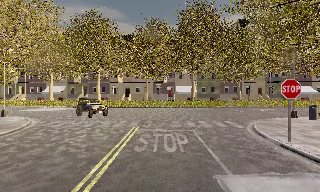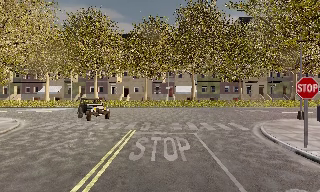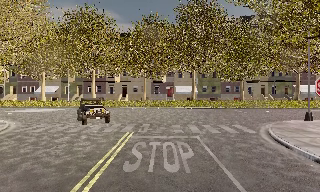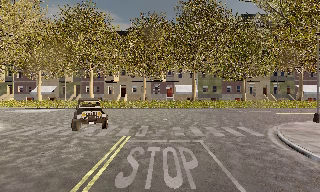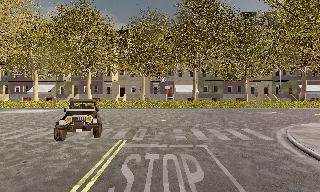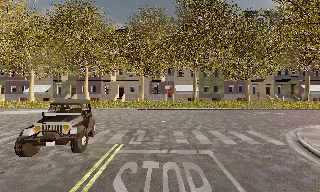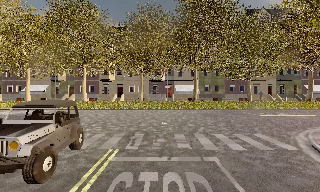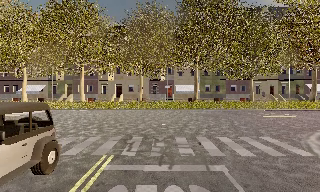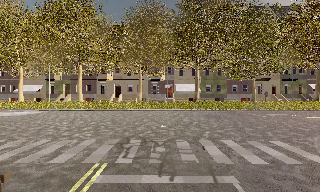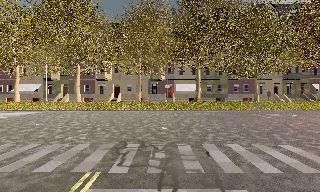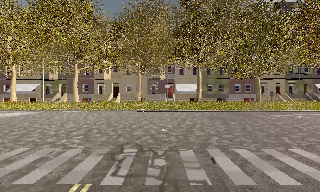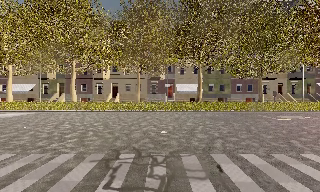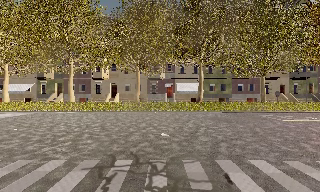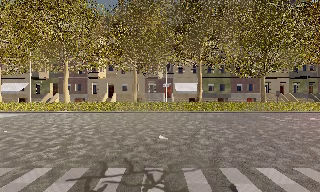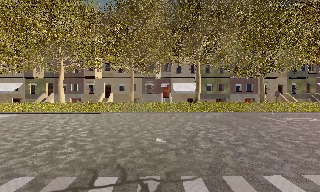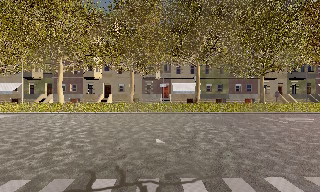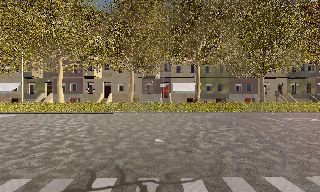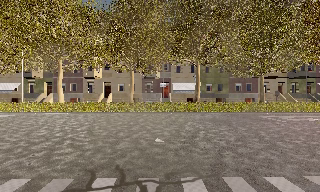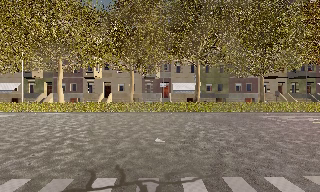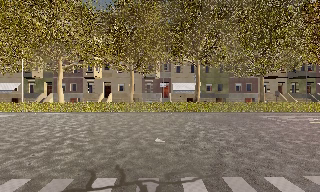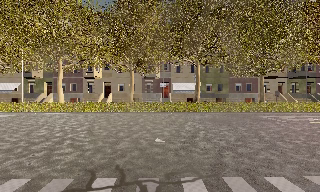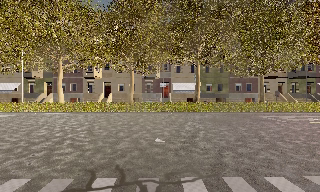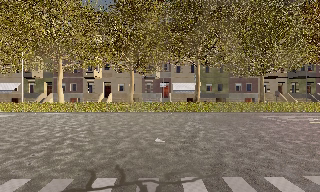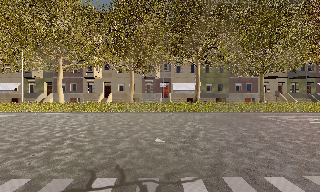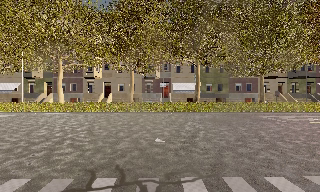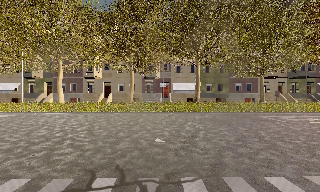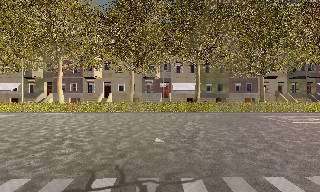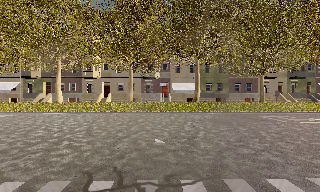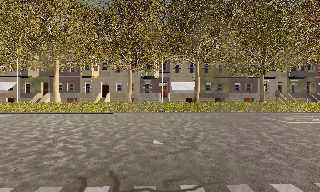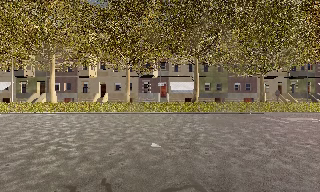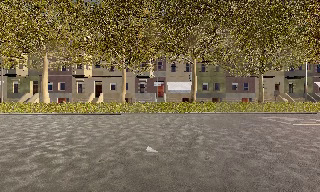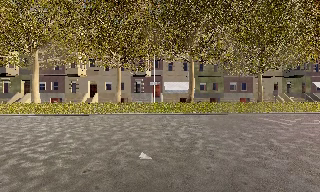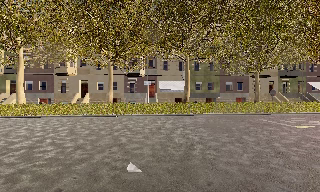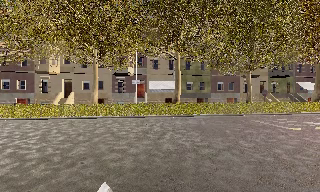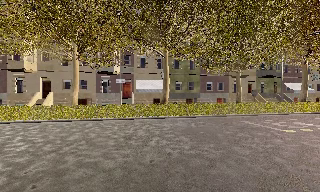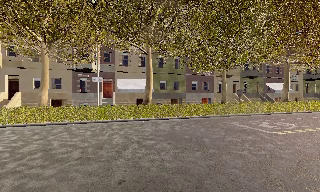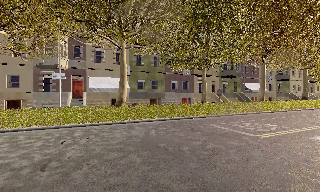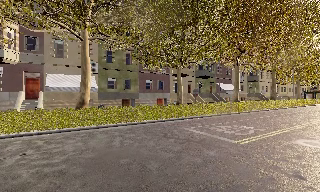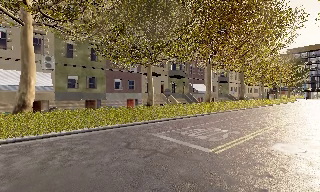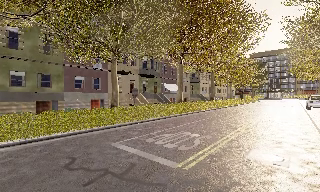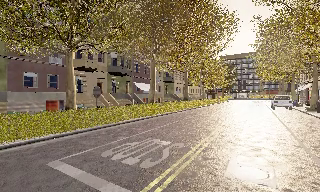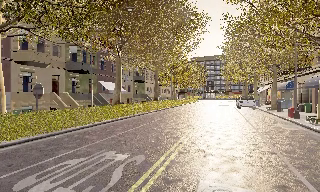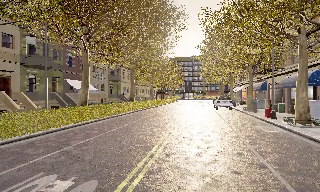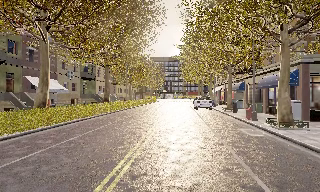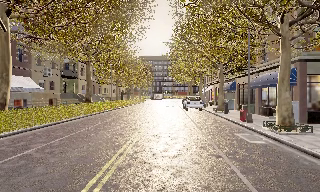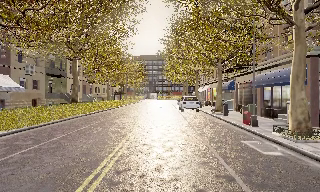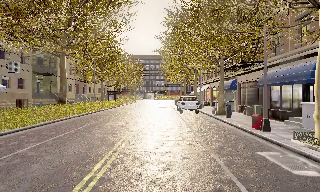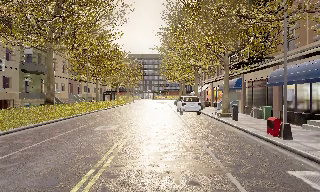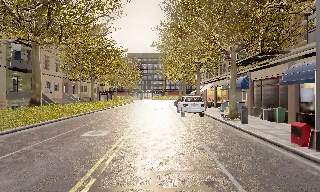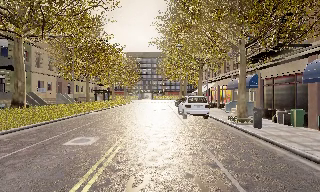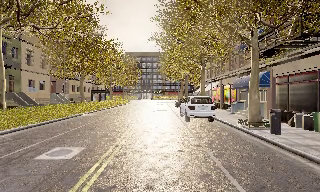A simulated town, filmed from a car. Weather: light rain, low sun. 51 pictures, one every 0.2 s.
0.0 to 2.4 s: The camera travels forward, about 8 m, so what stands in front looms larger.
2.4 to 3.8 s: The camera travels forward, about 1 m, so what stands in front looms larger. It loses speed.
3.8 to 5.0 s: The camera keeps its place and its aim.
5.0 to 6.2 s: The camera travels forward, about 2 m, so what stands in front looms larger. It gains speed.
6.2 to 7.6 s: The camera pans to its right, which is clockwise from overhead, by about 35 degrees. It travels forward, about 9 m. It gains speed.
7.6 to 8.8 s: The camera pans to its right, which is clockwise from overhead, by about 45 degrees. It travels forward, about 9 m.
8.8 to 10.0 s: The camera travels forward, about 9 m, so what stands in front looms larger.
The film runs forward here.
